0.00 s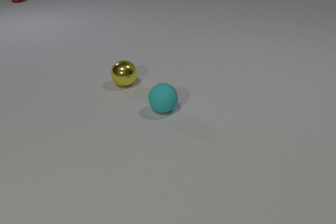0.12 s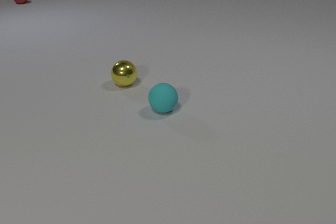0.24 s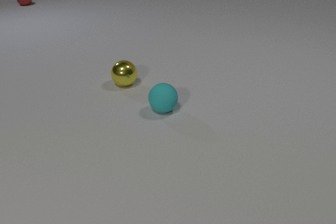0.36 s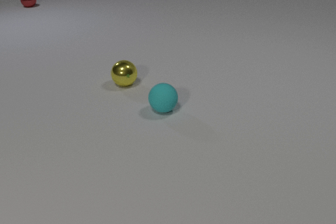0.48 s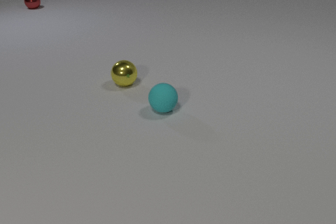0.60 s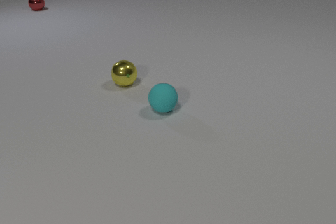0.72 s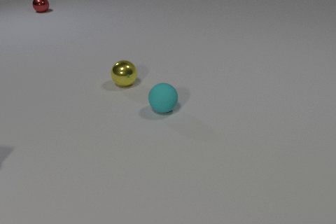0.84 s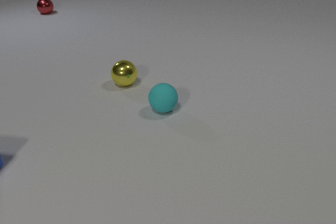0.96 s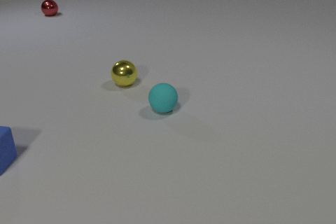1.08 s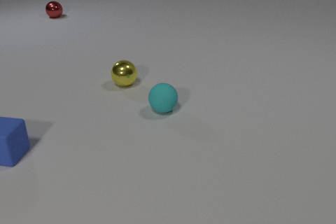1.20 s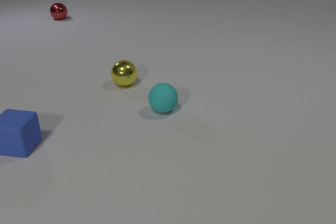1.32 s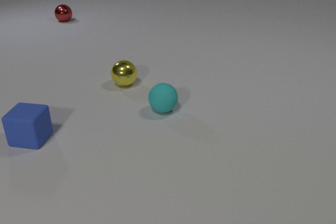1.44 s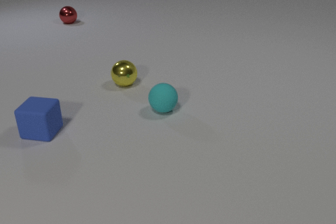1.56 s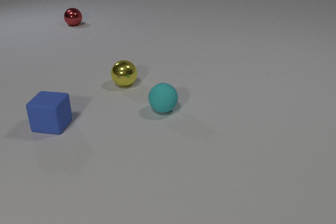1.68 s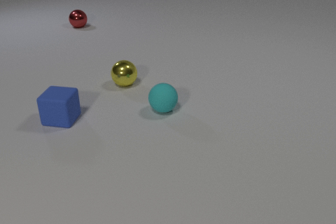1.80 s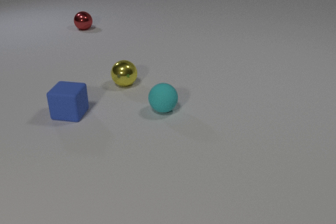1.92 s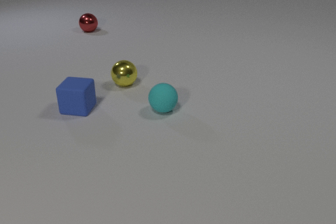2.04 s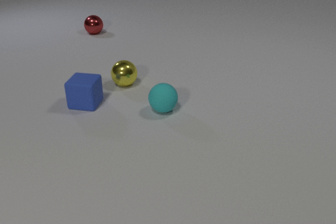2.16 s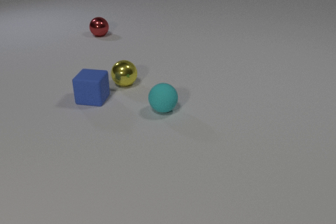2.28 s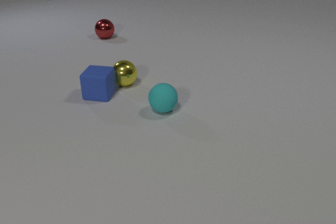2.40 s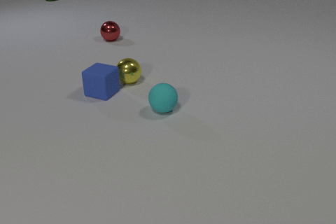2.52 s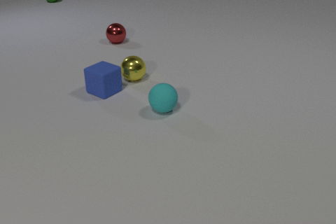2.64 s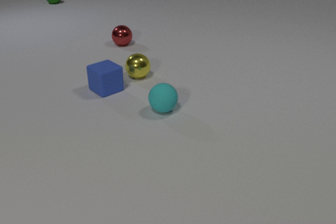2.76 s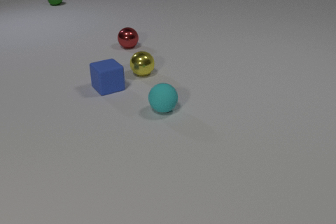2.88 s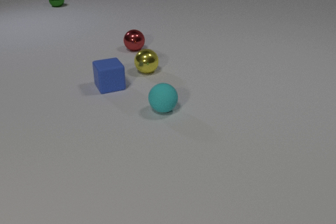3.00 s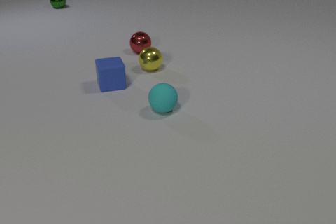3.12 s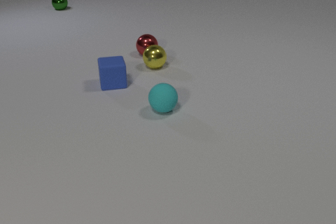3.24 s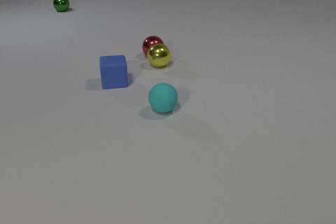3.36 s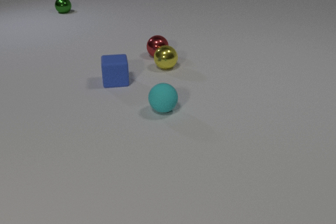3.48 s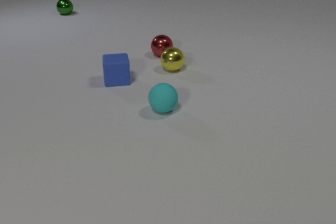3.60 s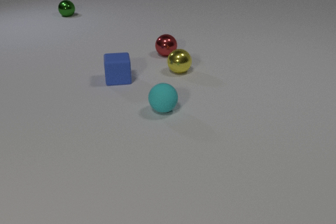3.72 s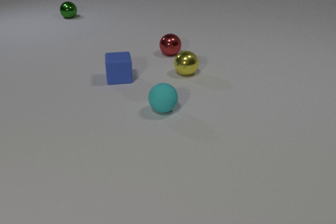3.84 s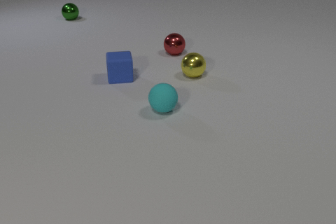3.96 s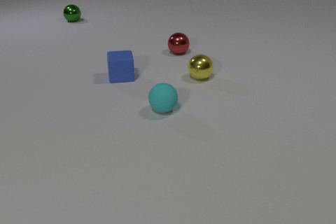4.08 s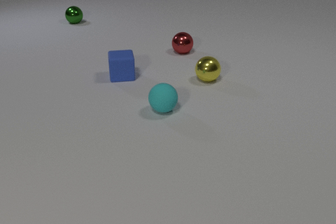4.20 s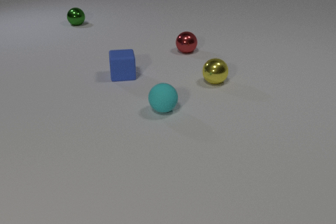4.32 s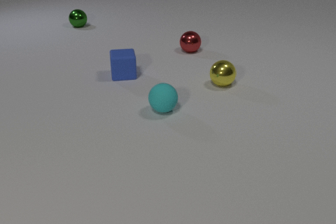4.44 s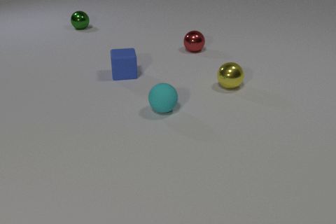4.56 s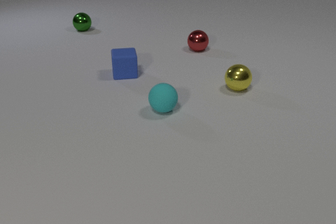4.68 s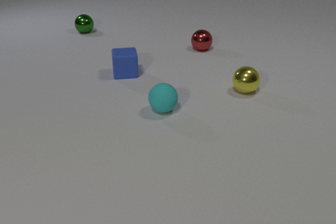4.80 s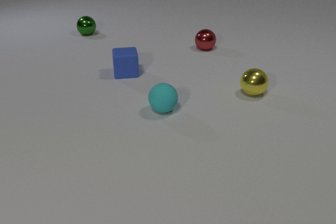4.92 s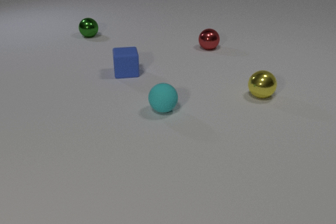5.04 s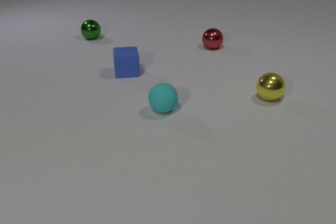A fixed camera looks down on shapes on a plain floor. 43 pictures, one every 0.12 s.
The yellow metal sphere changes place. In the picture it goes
to the right.
The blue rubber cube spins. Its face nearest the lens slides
to the left.
0.00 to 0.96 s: The blue rubber cube comes in at the left edge, slides to the right and away from the camera. The red metal sphere rolls toward the camera and to the right.
0.96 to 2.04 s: The blue rubber cube slides to the right and away from the camera. The red metal sphere rolls toward the camera and to the right.
2.04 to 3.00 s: The blue rubber cube slides away from the camera and to the right, spins clockwise seen from above by about 60 degrees, its near face sliding to the left. The yellow metal sphere rolls away from the camera and to the right. The green metal sphere comes in at the top edge, rolls toward the camera. The red metal sphere rolls toward the camera and to the right. The blue rubber cube and the yellow metal sphere collide.
3.00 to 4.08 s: The blue rubber cube slides away from the camera and to the right. The yellow metal sphere rolls to the right and toward the camera. The green metal sphere rolls toward the camera. The red metal sphere rolls to the right. The yellow metal sphere and the red metal sphere collide.
4.08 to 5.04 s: The blue rubber cube slides away from the camera. The yellow metal sphere rolls to the right and toward the camera. The green metal sphere rolls toward the camera. The red metal sphere rolls to the right and away from the camera.
How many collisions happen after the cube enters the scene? 2.
Are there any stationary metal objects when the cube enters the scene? yes.
What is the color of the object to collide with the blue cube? yellow.
